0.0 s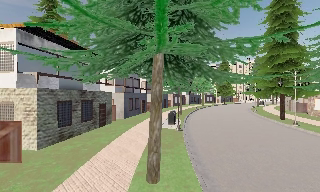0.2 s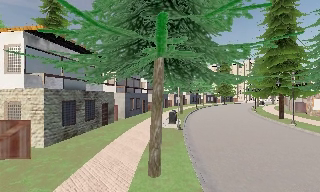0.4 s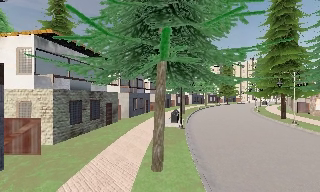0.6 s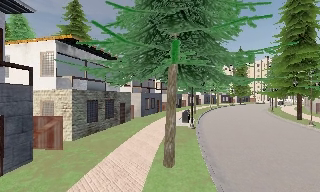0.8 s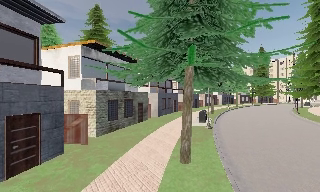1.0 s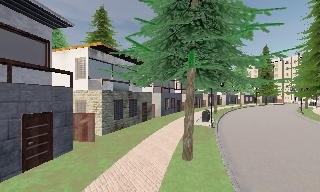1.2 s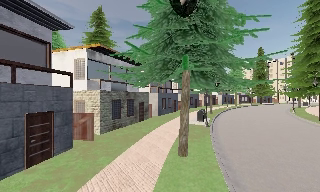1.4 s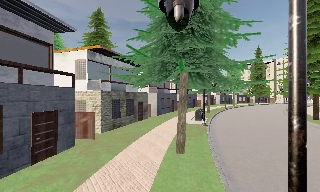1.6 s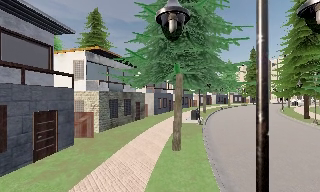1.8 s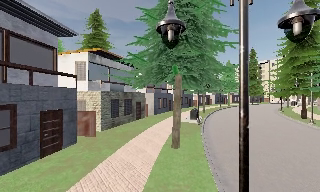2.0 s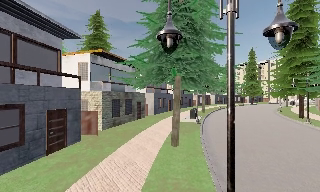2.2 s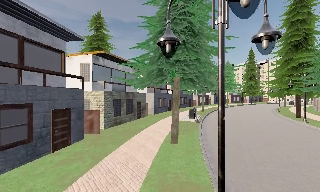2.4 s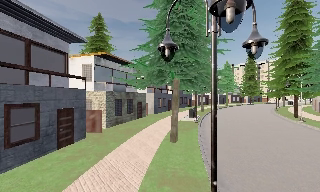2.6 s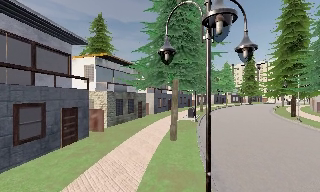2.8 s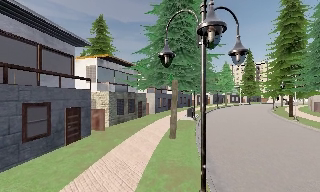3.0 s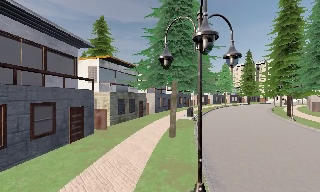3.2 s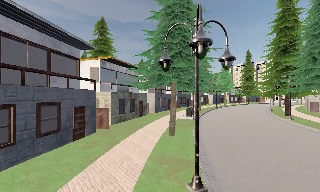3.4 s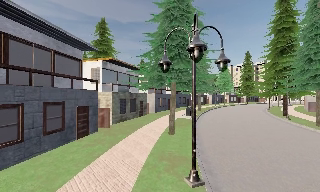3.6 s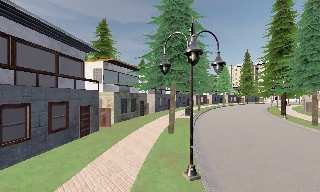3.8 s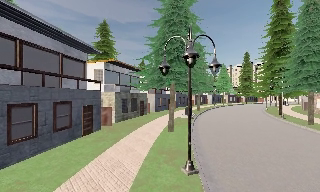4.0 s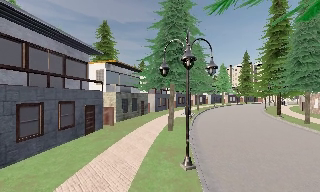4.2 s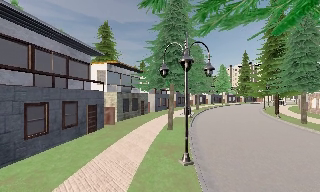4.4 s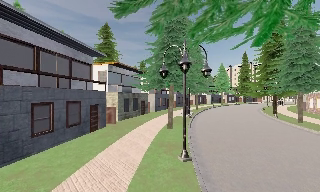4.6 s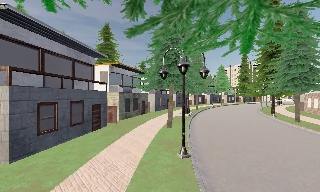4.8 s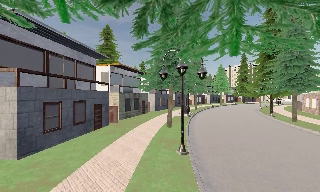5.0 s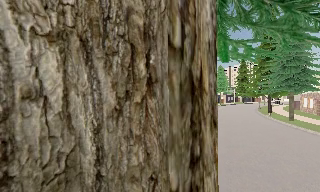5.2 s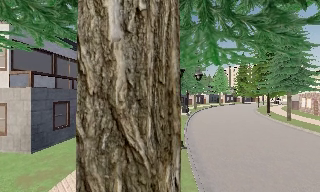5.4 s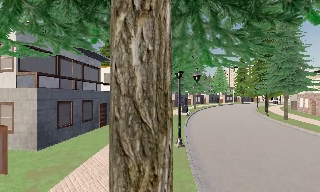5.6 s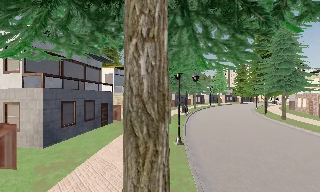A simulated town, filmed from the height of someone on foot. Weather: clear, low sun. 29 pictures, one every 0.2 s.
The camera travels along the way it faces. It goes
backward.
0.0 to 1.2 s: The camera swings to its left by about 10 degrees, and the scene slides to the right. It travels backward, about 2 m, so what stands in front gets smaller.
1.2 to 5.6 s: The camera travels backward, about 8 m, so what stands in front gets smaller.
The film runs backward here.
